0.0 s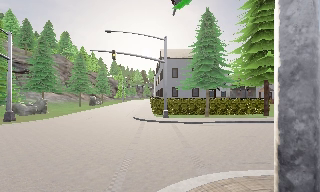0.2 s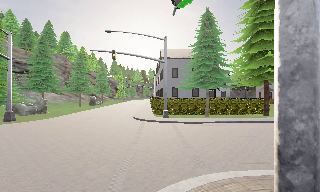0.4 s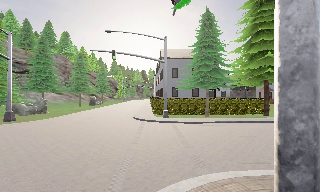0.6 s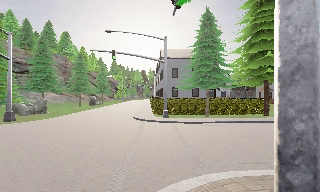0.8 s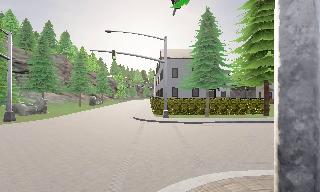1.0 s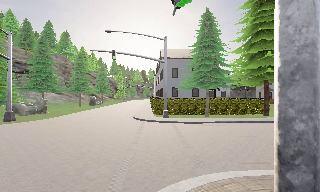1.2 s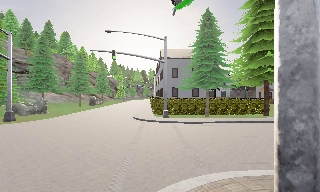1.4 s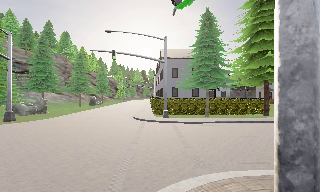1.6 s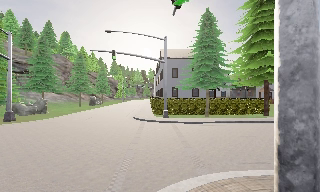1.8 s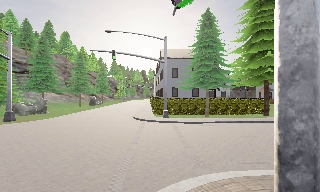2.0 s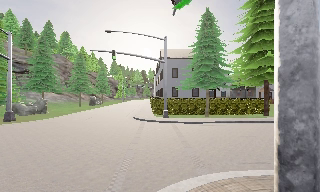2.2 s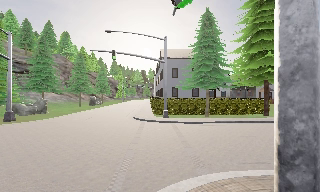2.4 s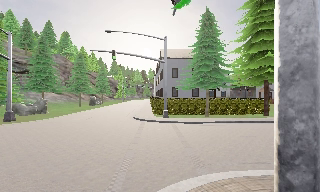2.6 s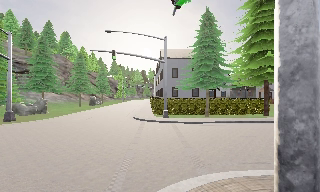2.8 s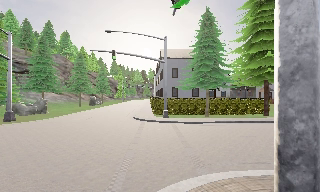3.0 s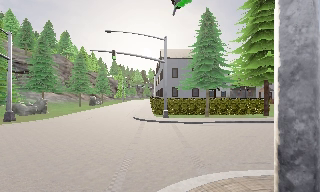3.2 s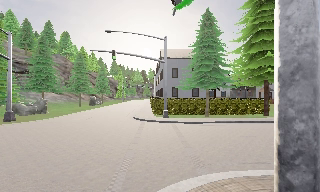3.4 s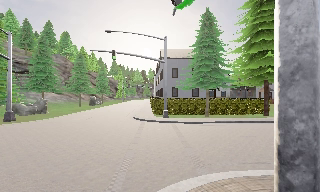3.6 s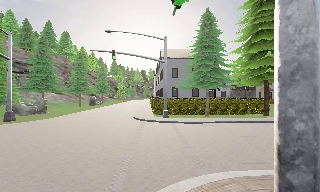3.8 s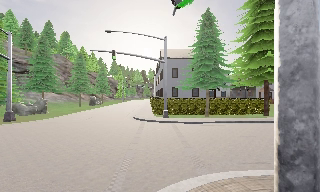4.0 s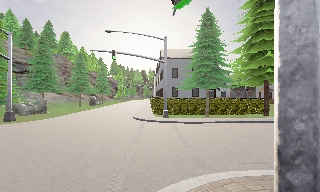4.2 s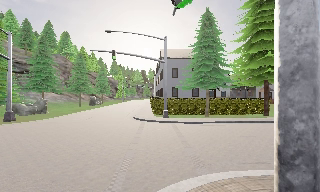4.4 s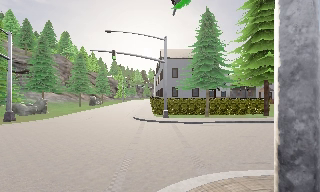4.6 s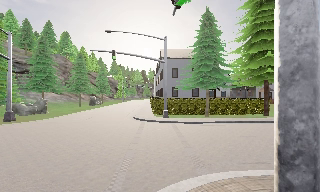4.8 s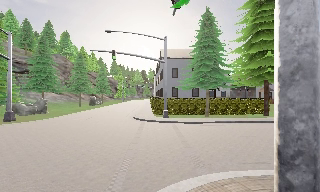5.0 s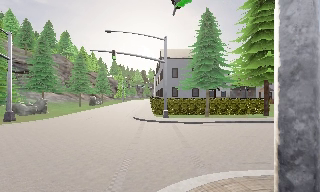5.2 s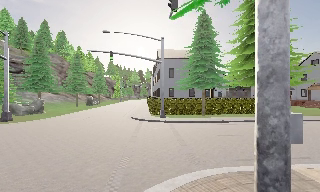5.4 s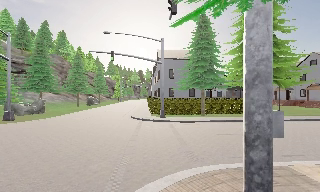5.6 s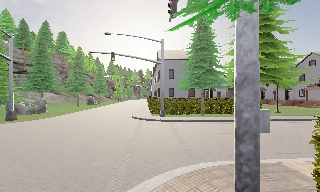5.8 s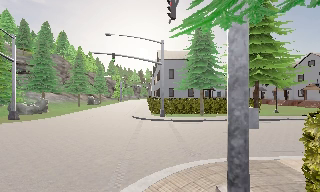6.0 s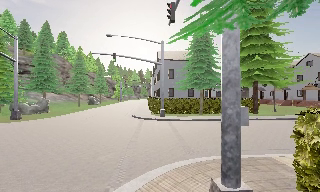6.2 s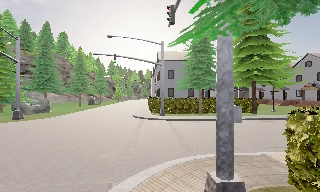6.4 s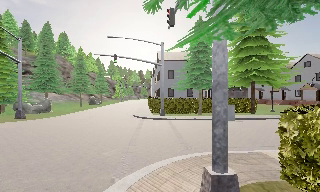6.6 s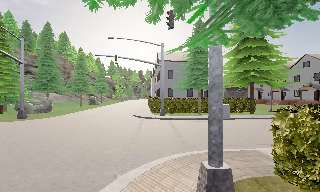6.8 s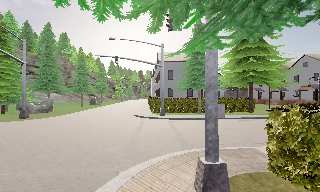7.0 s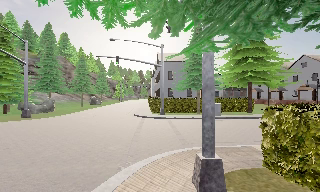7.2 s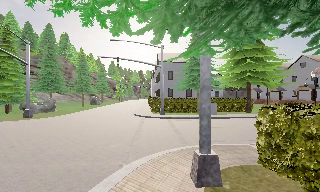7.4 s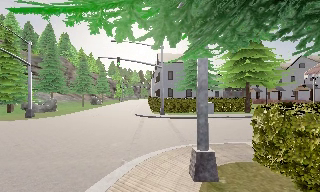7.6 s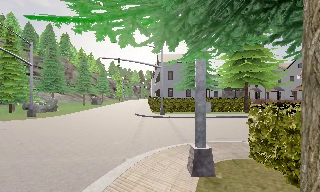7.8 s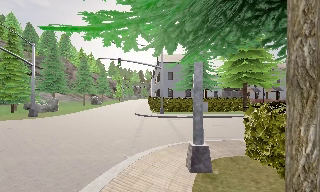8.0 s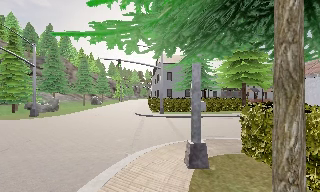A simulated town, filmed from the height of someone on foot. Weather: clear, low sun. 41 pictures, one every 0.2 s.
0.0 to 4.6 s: The camera keeps its place and its aim.
4.6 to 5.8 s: The camera travels backward, about 1 m, so what stands in front gets smaller. It gains speed.
5.8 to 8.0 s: The camera travels backward, about 2.5 m, so what stands in front gets smaller.
The film runs backward here.
